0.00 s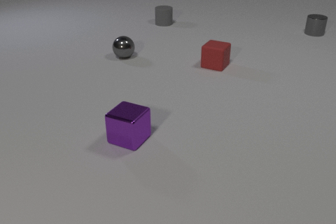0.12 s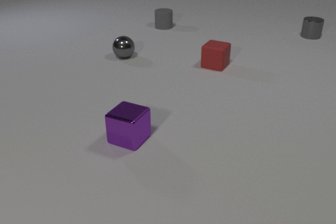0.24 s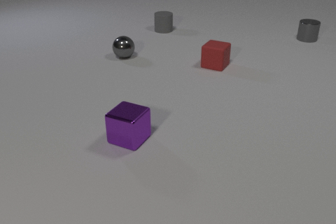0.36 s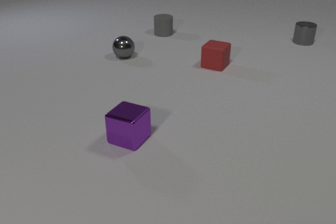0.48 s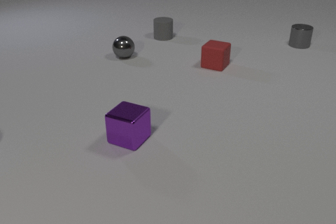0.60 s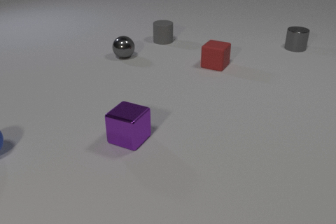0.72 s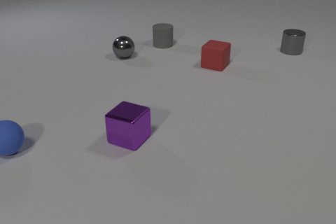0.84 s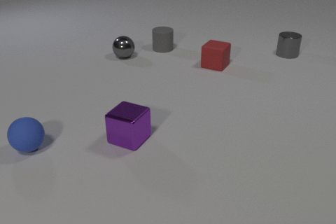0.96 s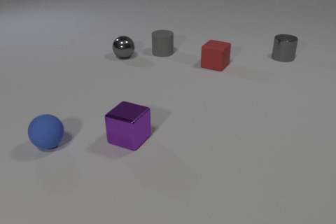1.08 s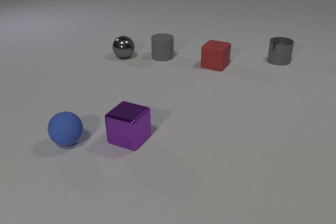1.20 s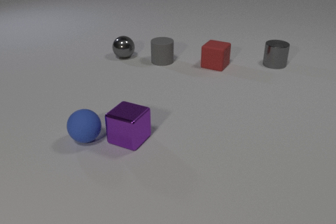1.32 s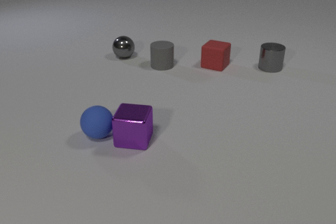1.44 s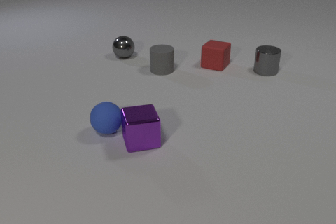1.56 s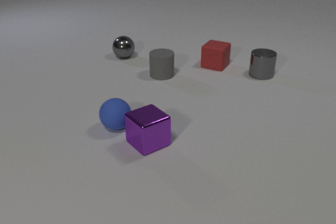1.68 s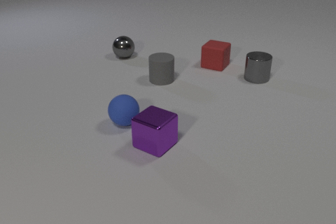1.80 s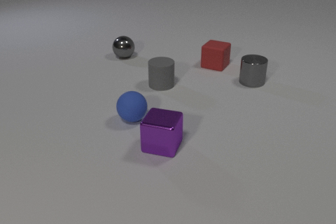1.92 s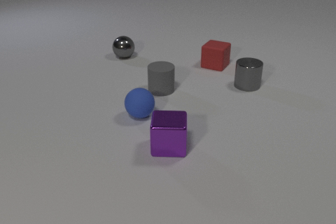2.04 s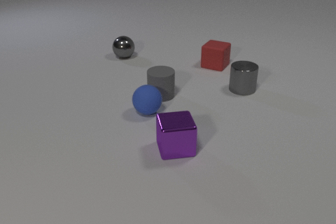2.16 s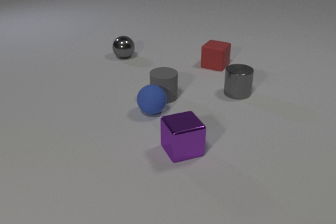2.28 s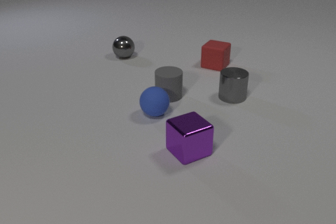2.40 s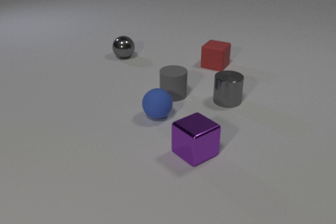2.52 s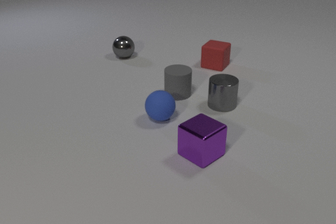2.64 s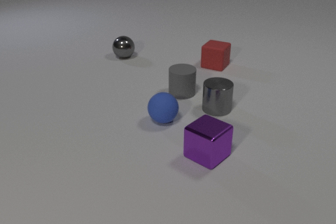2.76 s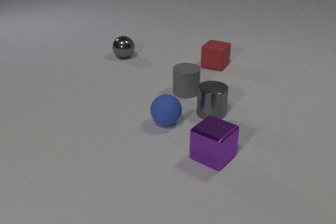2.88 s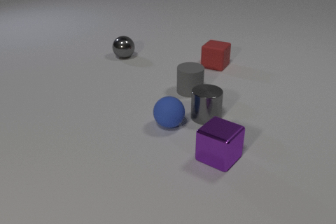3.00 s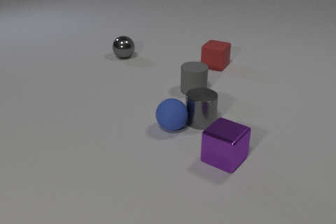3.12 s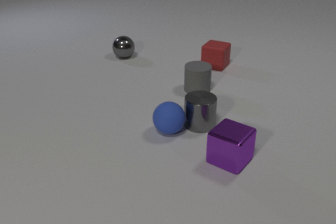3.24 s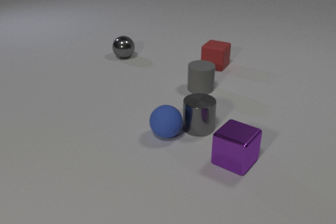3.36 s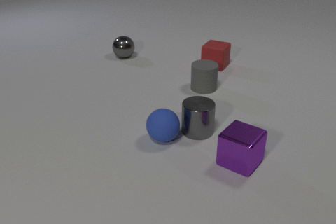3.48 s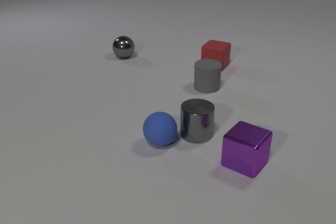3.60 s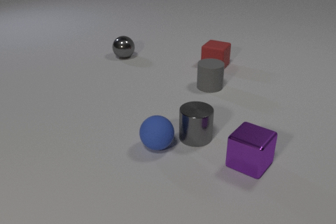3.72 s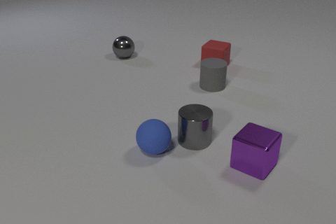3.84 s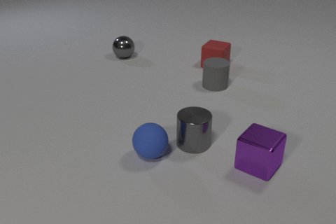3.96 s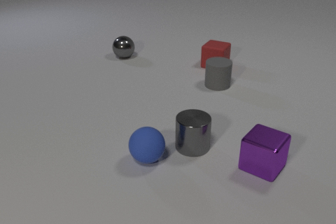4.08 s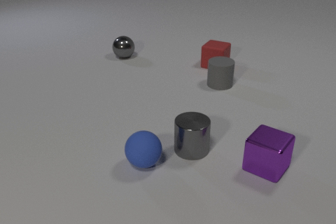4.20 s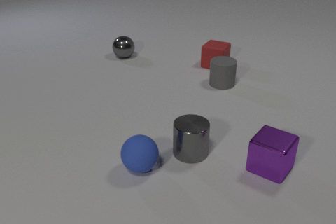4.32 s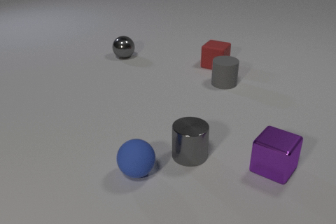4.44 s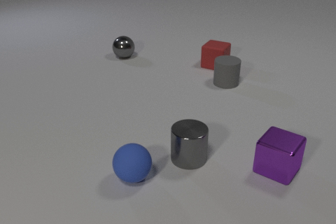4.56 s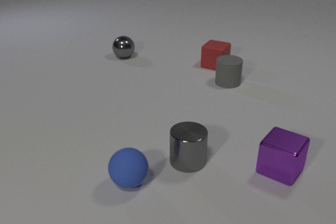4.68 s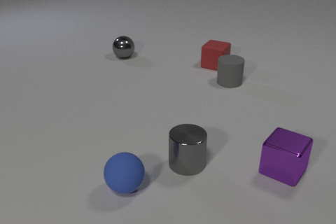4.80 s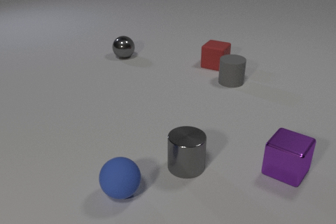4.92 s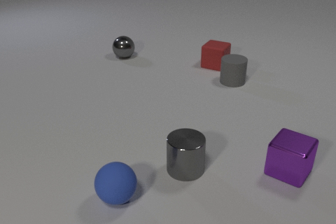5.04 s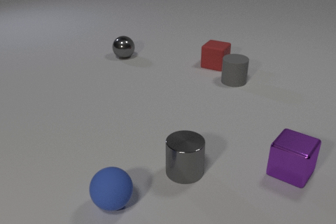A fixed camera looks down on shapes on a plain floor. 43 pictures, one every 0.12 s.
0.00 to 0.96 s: The blue rubber sphere comes in at the left edge, rolls to the right. The gray rubber cylinder slides toward the camera. The gray metal cylinder slides toward the camera.
0.96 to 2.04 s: The blue rubber sphere rolls to the right and away from the camera. The purple metal cube slides to the right and toward the camera, spins so that its near face slides to the right, counterclockwise seen from above. The gray rubber cylinder slides toward the camera. The gray metal cylinder slides toward the camera and to the left. The blue rubber sphere and the purple metal cube collide.
2.04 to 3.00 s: The blue rubber sphere rolls toward the camera and to the right. The purple metal cube slides to the right, spins so that its near face slides to the right, counterclockwise seen from above. The gray rubber cylinder slides to the right. The gray metal cylinder slides toward the camera and to the left. The blue rubber sphere and the gray rubber cylinder collide. The blue rubber sphere and the gray metal cylinder collide.
3.00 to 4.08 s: The blue rubber sphere rolls toward the camera and to the left. The purple metal cube slides to the right. The gray rubber cylinder slides to the right and away from the camera. The gray metal cylinder slides toward the camera.
4.08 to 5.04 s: The blue rubber sphere rolls toward the camera and to the left. The purple metal cube slides to the right. The gray rubber cylinder slides to the right and away from the camera. The gray metal cylinder slides toward the camera.
How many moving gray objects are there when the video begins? 2.
How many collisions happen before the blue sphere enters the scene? 0.
Are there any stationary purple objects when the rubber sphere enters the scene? yes.
